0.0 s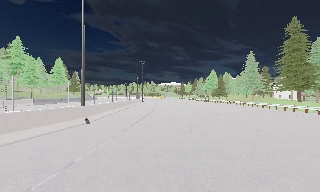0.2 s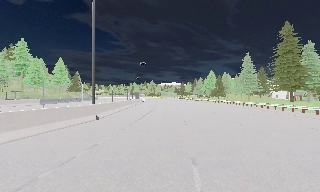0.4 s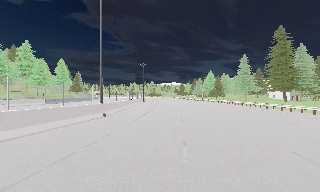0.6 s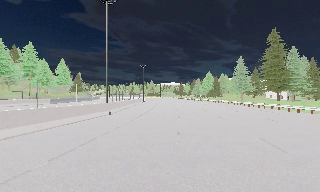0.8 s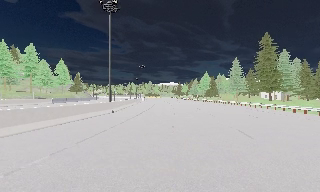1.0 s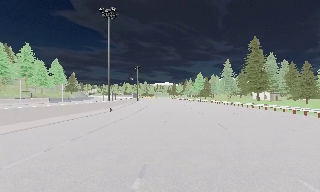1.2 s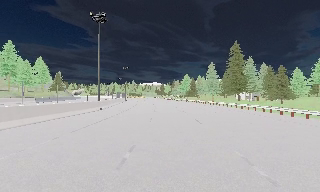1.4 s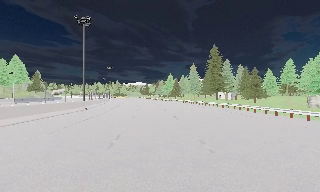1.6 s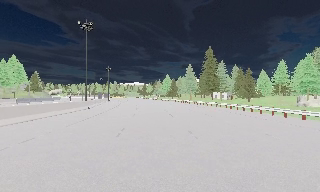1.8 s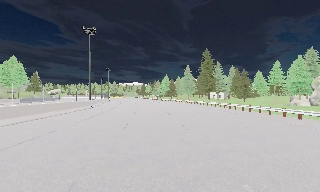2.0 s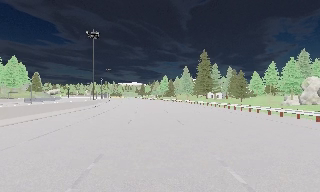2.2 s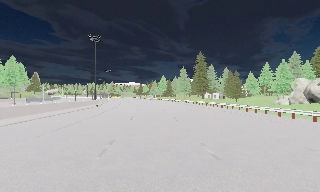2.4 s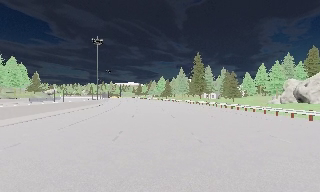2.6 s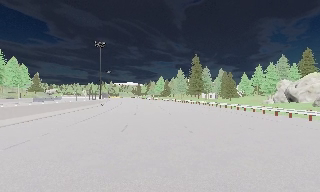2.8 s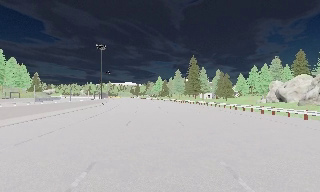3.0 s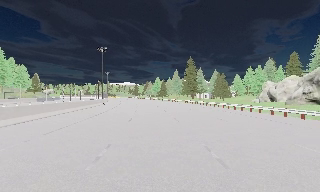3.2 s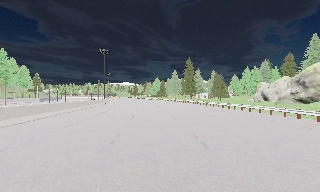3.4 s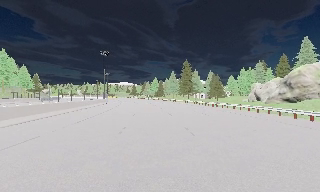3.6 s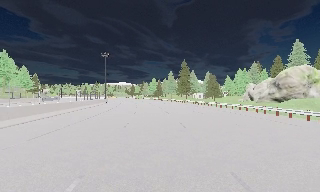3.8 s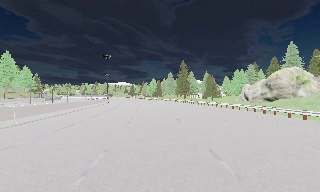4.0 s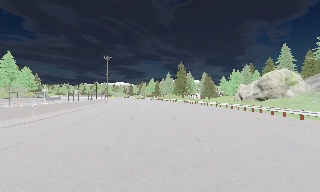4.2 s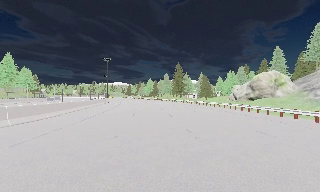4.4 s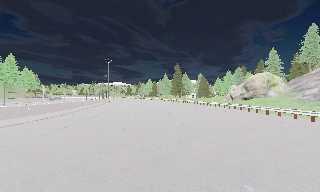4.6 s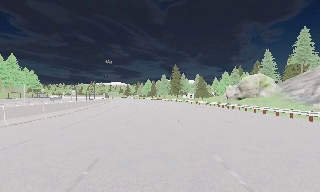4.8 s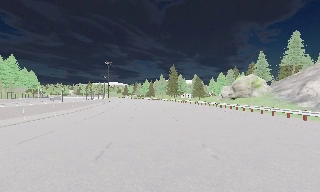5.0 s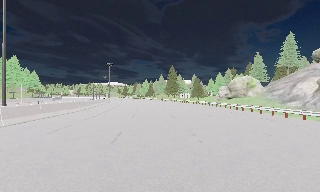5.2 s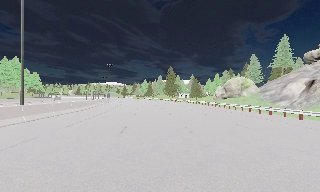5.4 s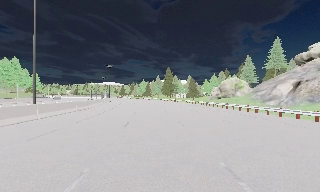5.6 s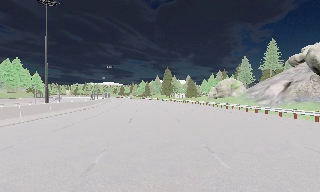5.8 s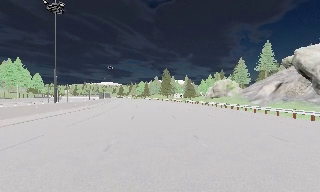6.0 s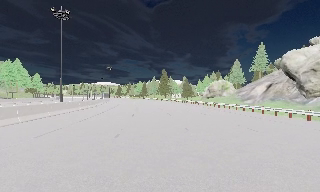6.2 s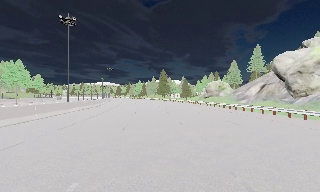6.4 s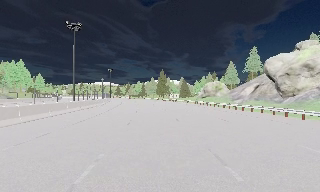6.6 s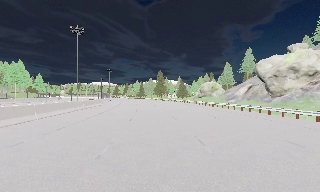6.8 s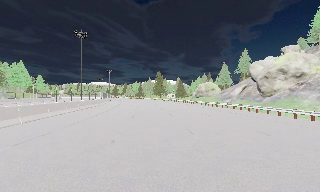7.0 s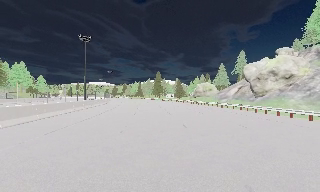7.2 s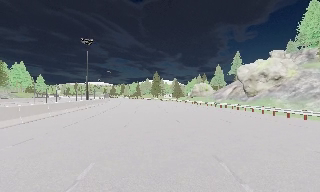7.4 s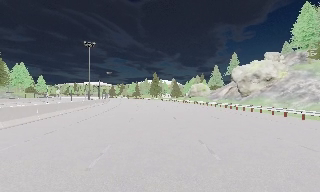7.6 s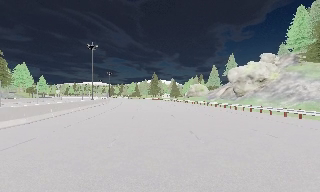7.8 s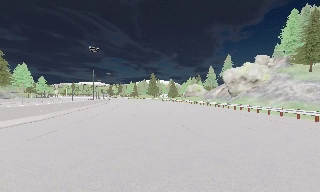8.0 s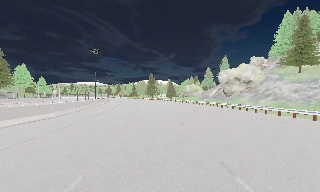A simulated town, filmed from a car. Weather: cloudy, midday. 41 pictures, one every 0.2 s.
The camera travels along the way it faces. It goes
backward.
0.0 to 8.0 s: The scene slides to the left, as the camera pans about 30 degrees to its right. It travels backward, about 65 m, so what stands in front gets smaller.
The film runs backward here.
